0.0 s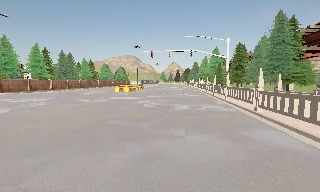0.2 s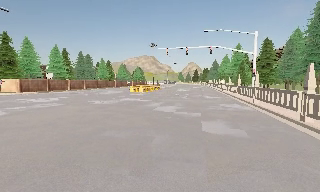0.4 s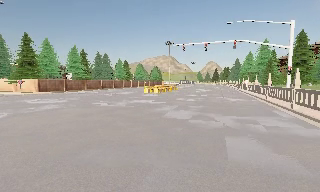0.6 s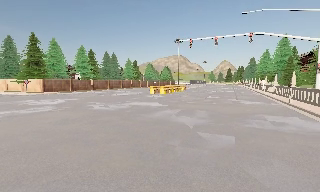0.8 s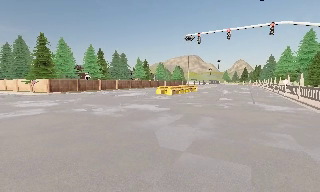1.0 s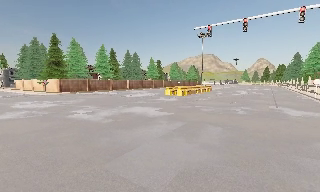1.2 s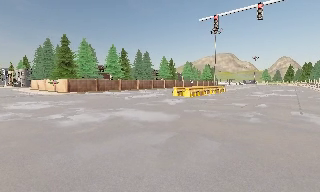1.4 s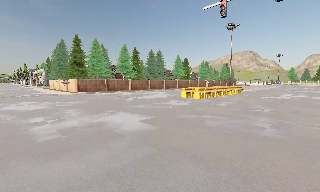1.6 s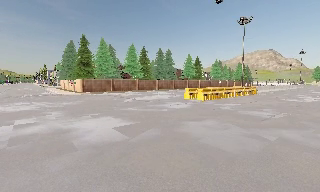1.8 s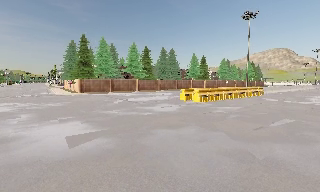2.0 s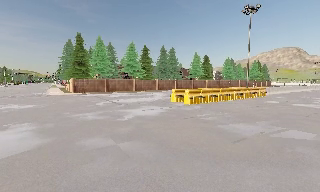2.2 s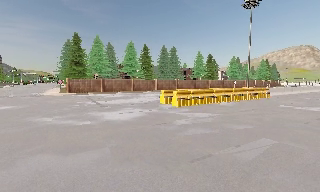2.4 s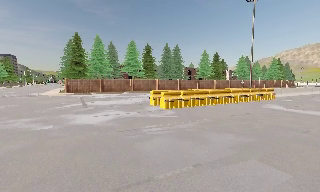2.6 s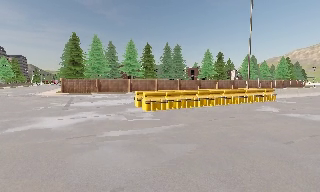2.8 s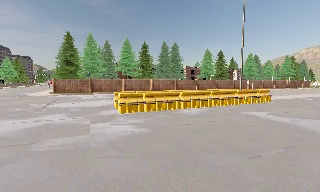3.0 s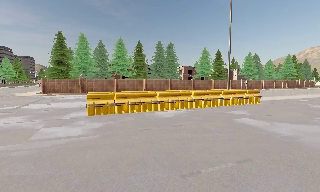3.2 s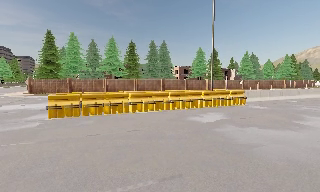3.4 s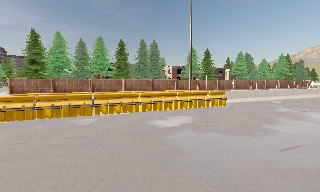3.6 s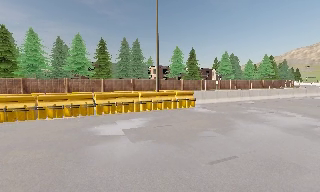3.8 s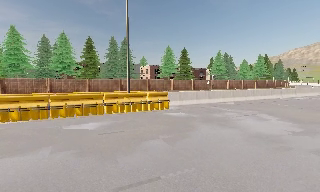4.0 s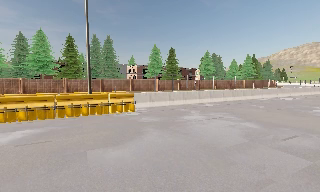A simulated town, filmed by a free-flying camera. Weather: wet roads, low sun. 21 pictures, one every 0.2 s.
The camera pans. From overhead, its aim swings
counterclockwise.
0.0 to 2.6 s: The camera pans to its left, which is counterclockwise from overhead, by about 60 degrees. It travels forward and to its right, about 25 m.
2.6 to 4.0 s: The camera travels to its right and forward, about 15 m, so close, fixed things drift to the left.
The film runs forward here.
